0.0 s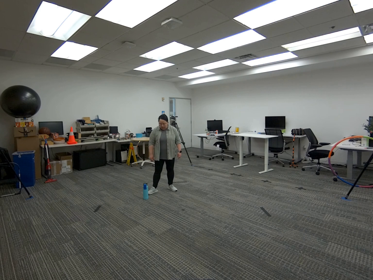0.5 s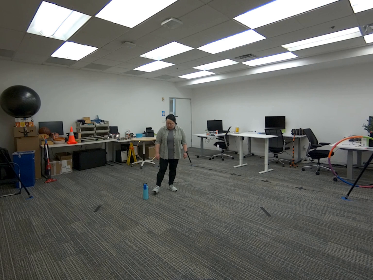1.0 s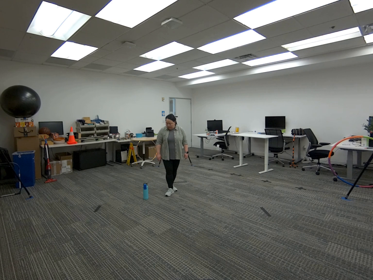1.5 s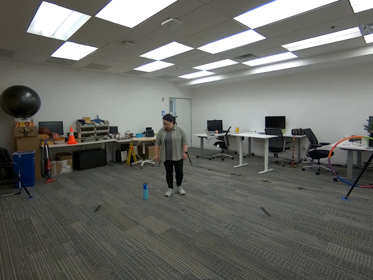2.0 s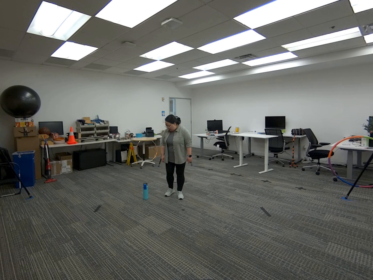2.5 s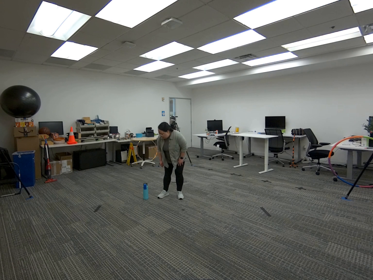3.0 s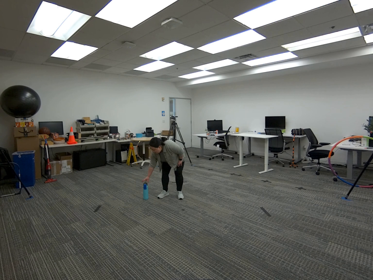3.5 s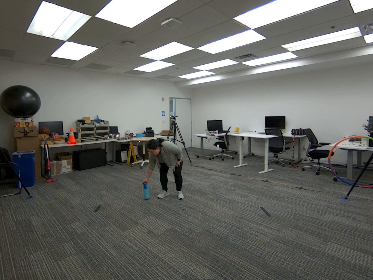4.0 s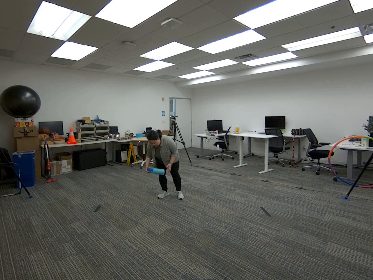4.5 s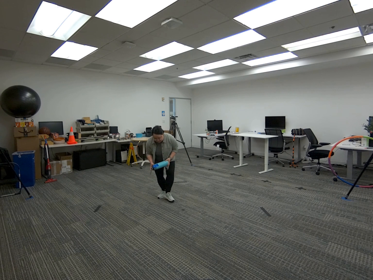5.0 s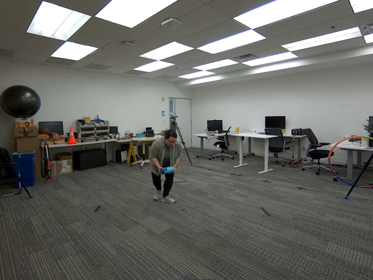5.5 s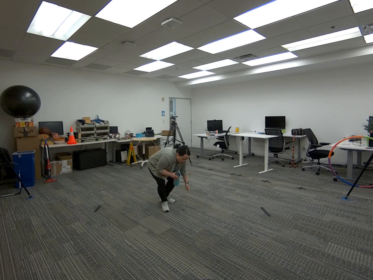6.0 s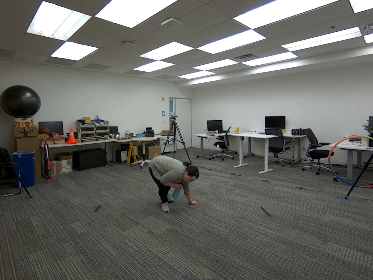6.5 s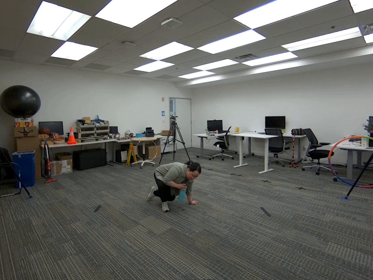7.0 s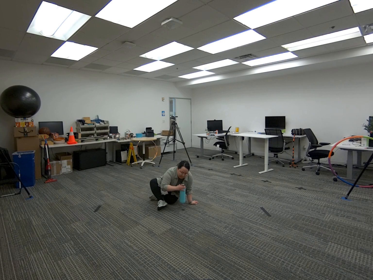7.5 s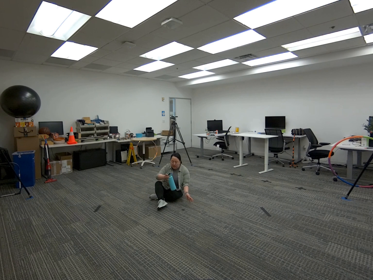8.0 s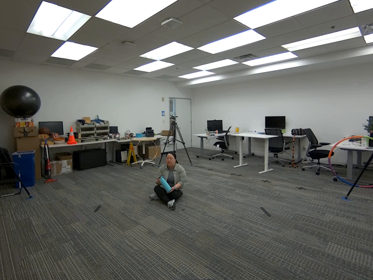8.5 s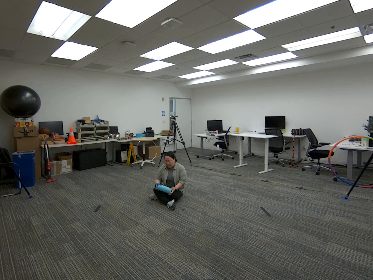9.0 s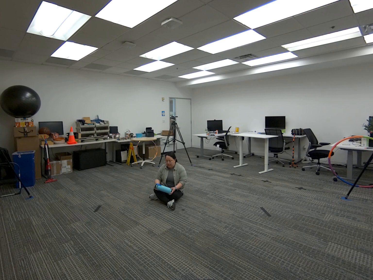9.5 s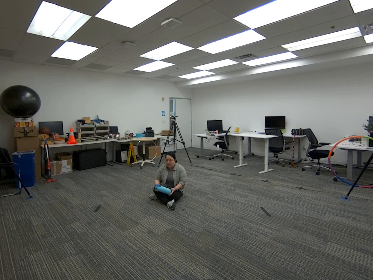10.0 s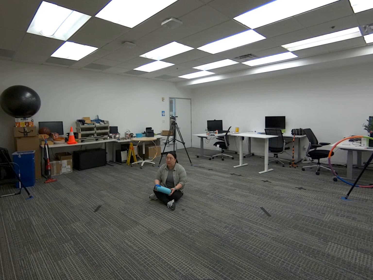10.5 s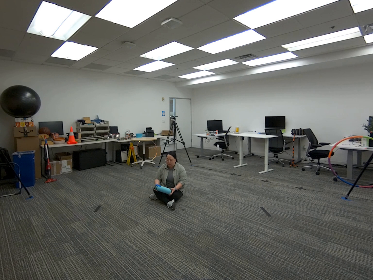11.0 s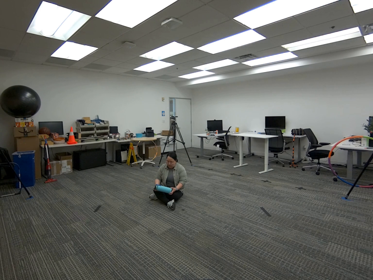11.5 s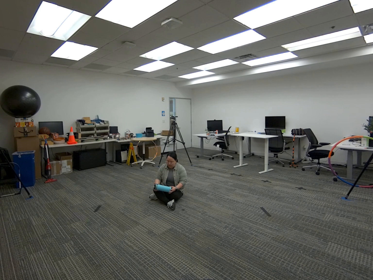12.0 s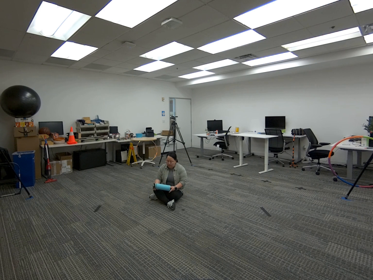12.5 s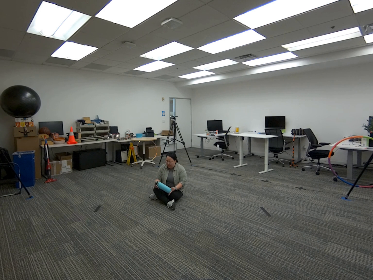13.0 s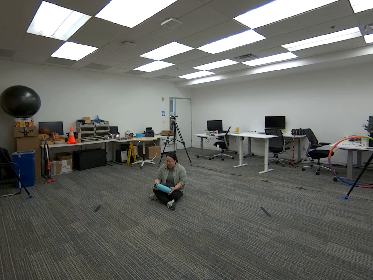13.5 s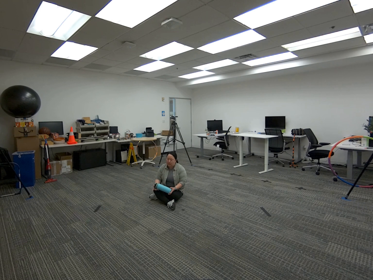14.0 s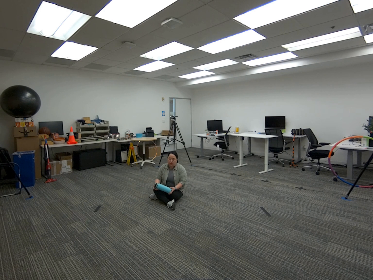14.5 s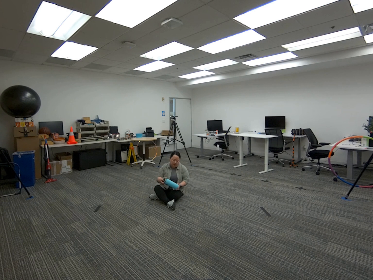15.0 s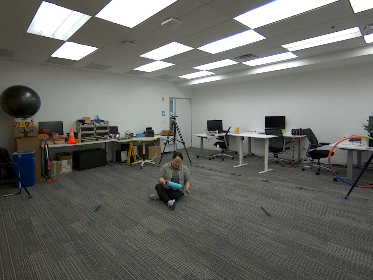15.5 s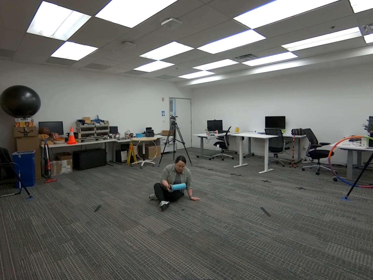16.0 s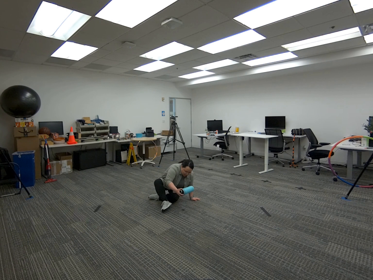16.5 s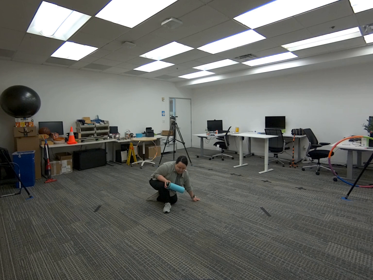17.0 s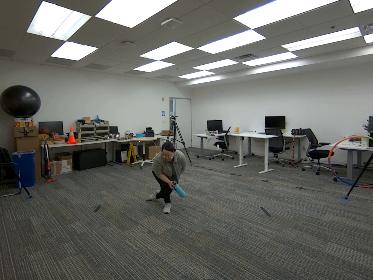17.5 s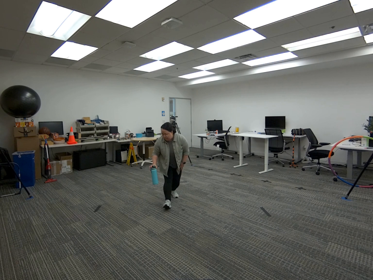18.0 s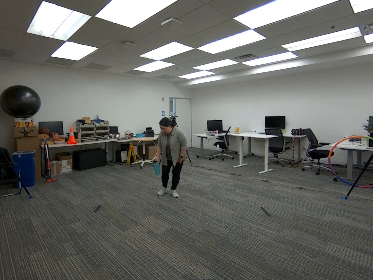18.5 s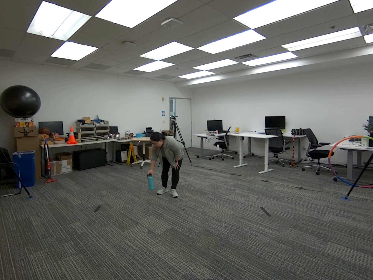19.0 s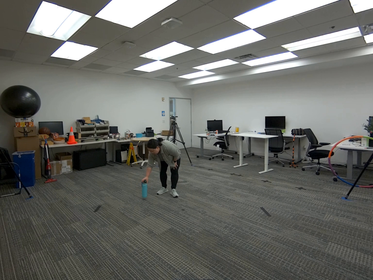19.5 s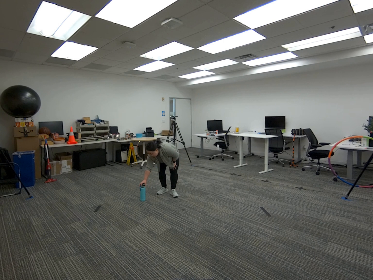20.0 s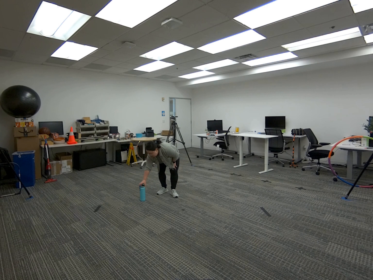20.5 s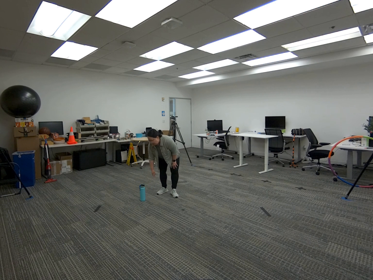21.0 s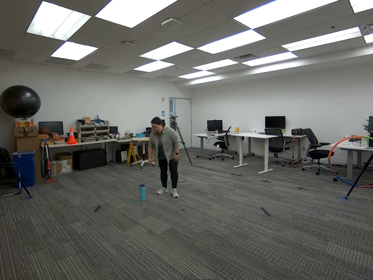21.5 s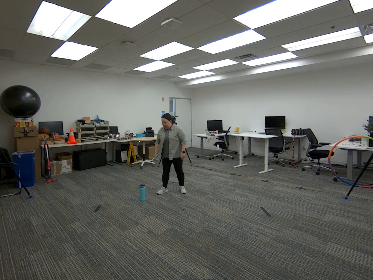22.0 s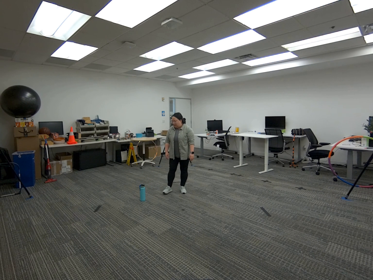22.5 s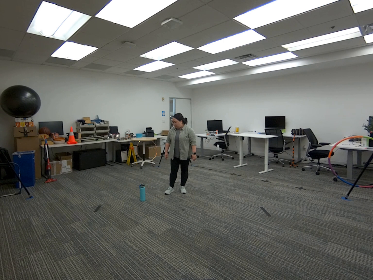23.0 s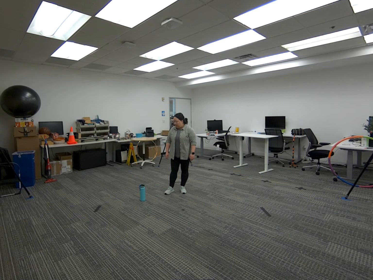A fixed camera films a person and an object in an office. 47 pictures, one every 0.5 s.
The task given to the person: Walk to the cyan water bottle on the ground. Pick up the bottle with your right hand. Sit on the ground while holding the bottle in your hand, stand up and place the bottle on the ground.
